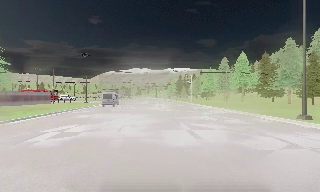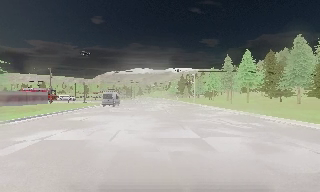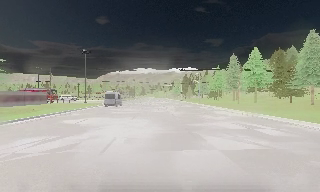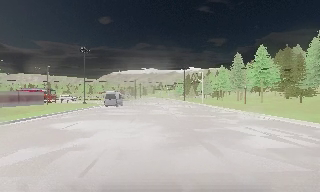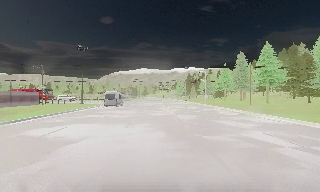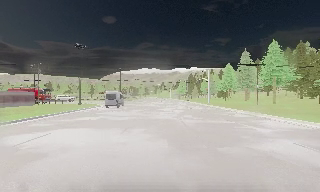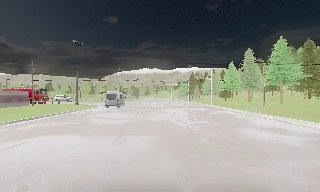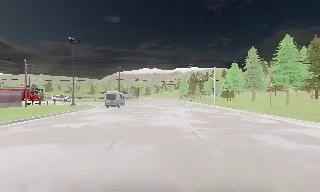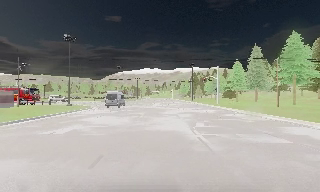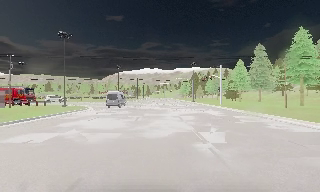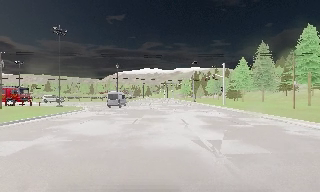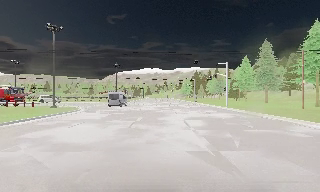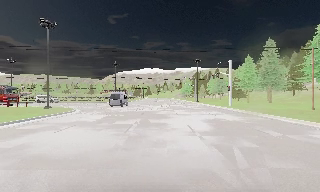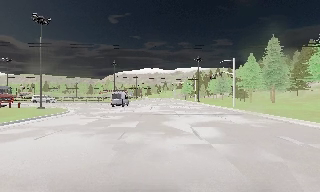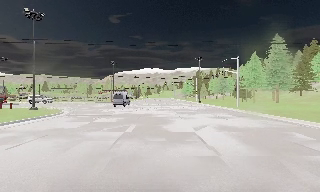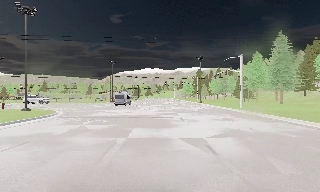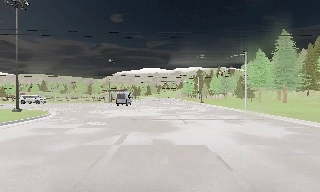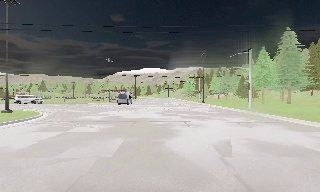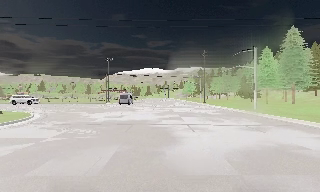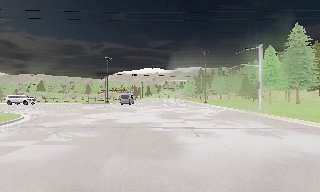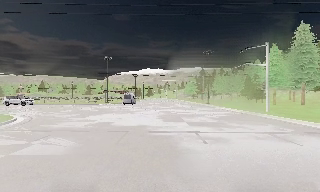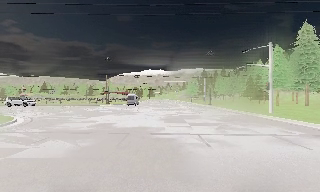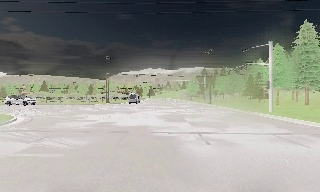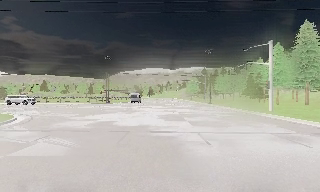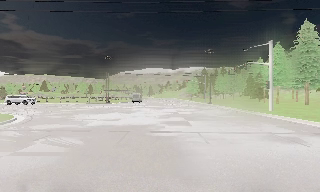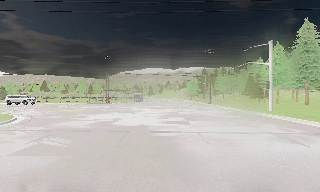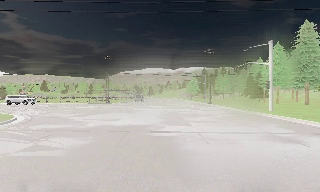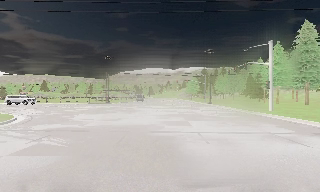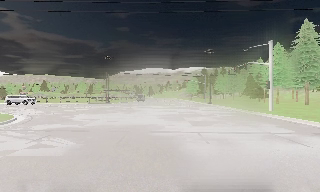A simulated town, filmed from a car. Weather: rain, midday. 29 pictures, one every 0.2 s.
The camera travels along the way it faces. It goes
forward.
0.0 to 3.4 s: The camera travels forward, about 25 m, so what stands in front looms larger.
3.4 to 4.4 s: The camera travels forward, about 3 m, so what stands in front looms larger. It loses speed.
4.4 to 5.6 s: The camera keeps its place and its aim.
The film runs forward here.
